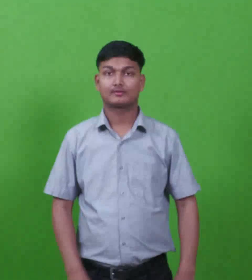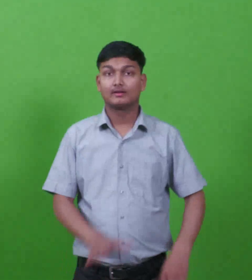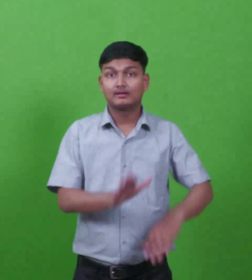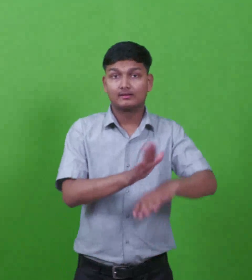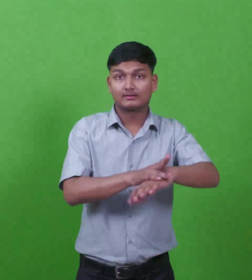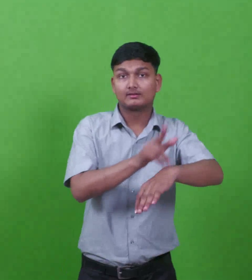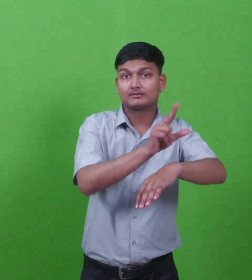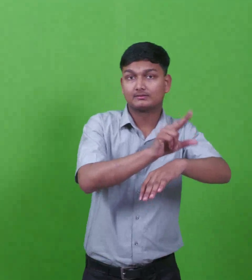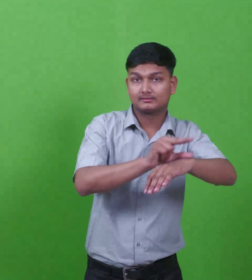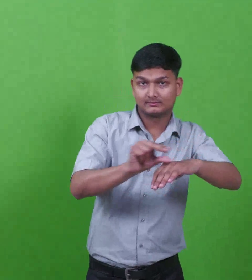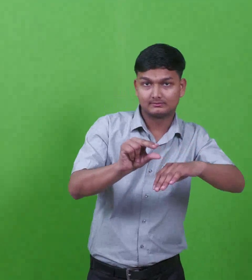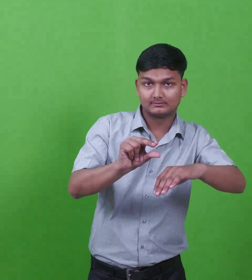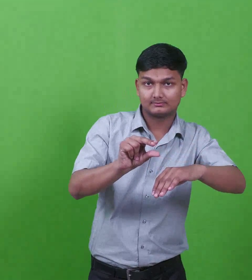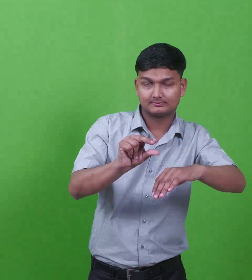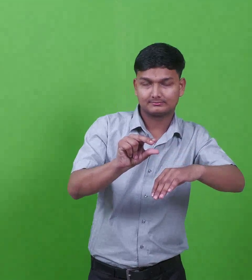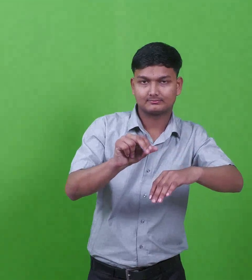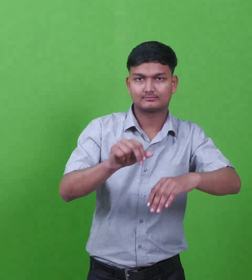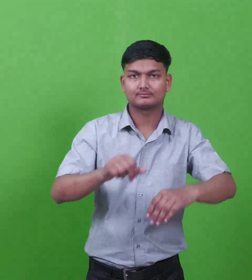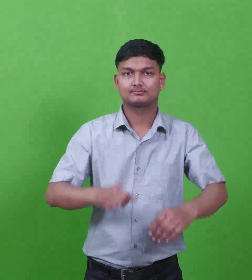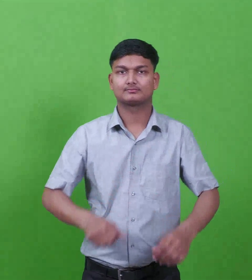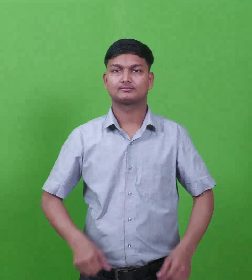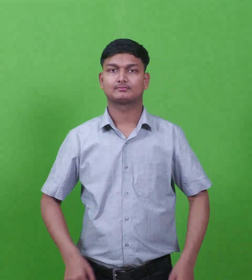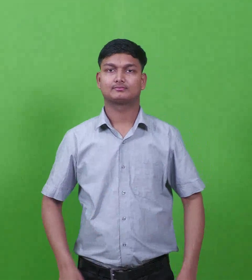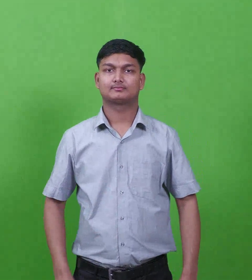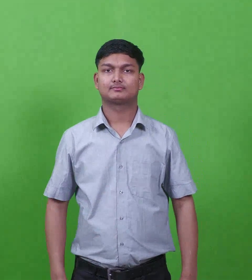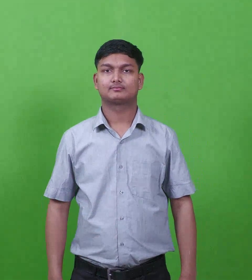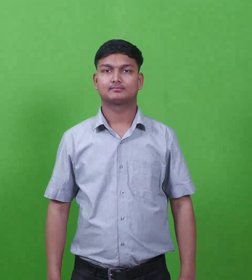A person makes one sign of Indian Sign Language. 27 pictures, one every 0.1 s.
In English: hagar
